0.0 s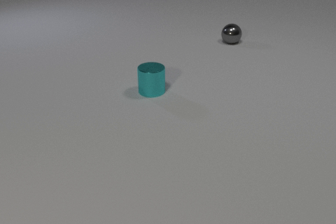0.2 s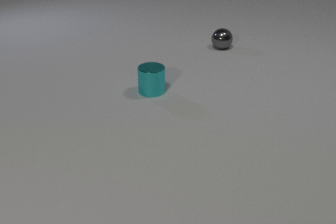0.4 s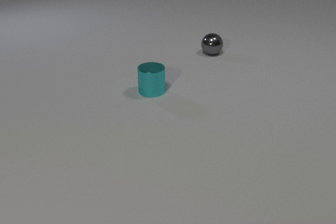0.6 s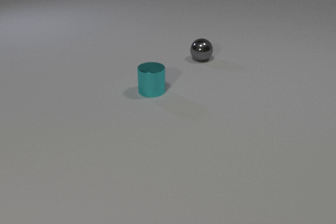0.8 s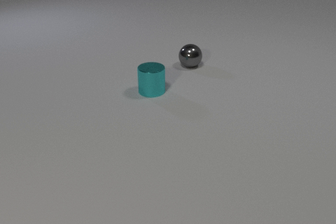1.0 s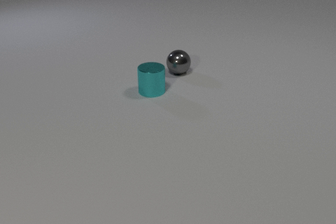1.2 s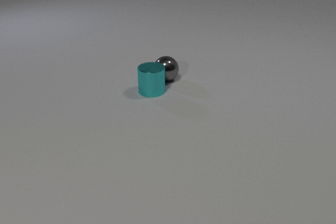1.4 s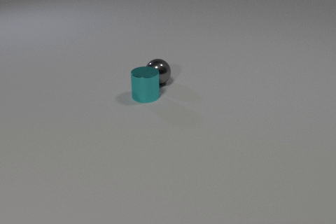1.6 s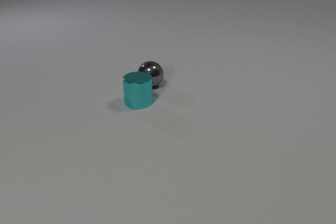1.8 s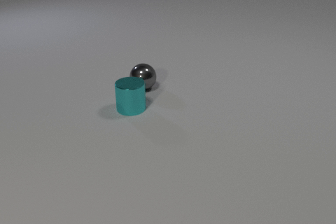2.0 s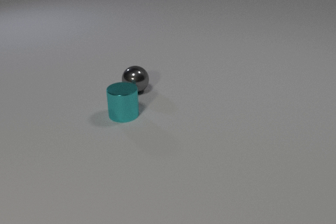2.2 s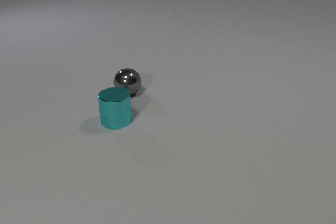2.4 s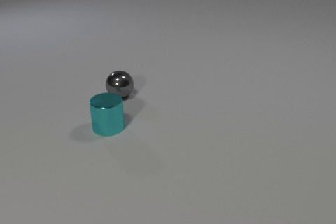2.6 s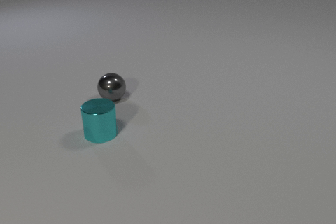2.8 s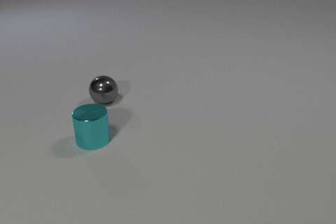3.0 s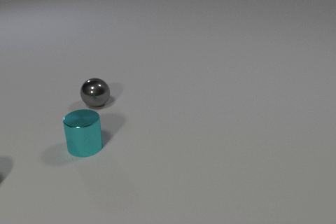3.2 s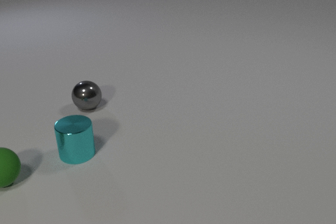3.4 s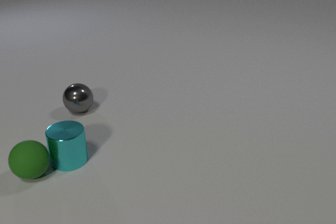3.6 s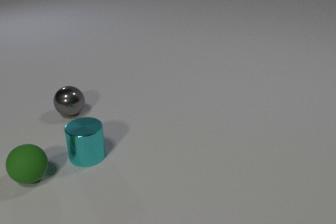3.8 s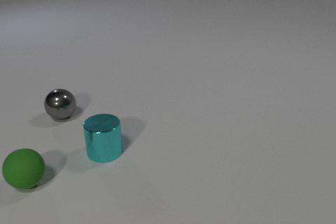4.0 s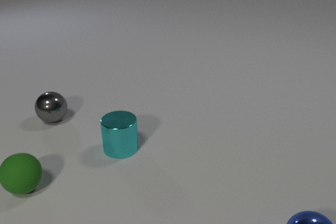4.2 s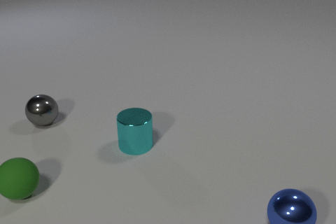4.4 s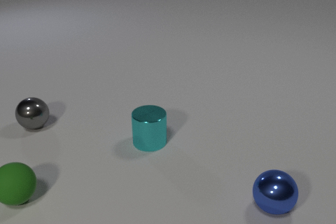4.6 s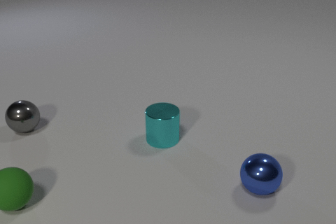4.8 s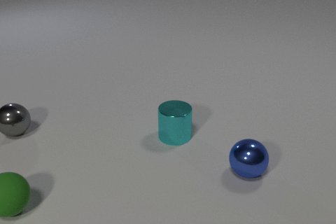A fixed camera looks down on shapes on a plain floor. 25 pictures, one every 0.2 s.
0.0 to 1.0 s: The gray metal sphere rolls toward the camera and to the left.
1.0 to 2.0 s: The gray metal sphere rolls to the left and toward the camera. The cyan metal cylinder slides toward the camera and to the left. The gray metal sphere and the cyan metal cylinder collide.
2.0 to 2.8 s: The gray metal sphere rolls to the left and toward the camera. The cyan metal cylinder slides toward the camera and to the left.
2.8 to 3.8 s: The gray metal sphere rolls to the left and toward the camera. The cyan metal cylinder slides toward the camera and to the right. The green rubber sphere comes in at the left edge, rolls to the right. The cyan metal cylinder and the green rubber sphere collide.
3.8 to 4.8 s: The gray metal sphere rolls to the left. The cyan metal cylinder slides to the right. The green rubber sphere rolls toward the camera and to the left. The blue metal sphere comes in at the bottom edge, rolls away from the camera and to the left.
Are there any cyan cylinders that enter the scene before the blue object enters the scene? no.
What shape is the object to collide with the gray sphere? cylinder.
What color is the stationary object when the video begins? cyan.
